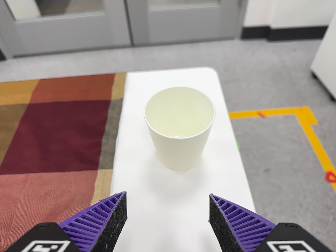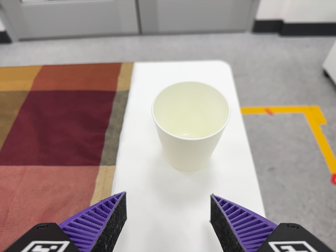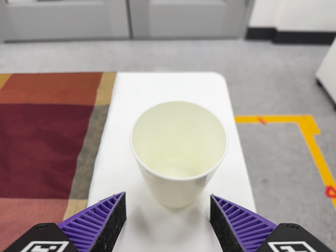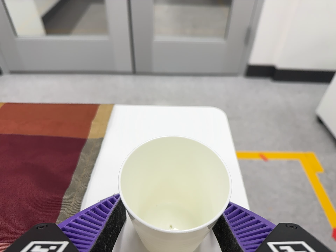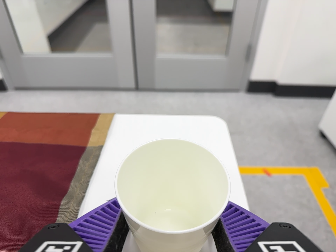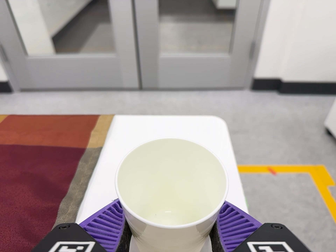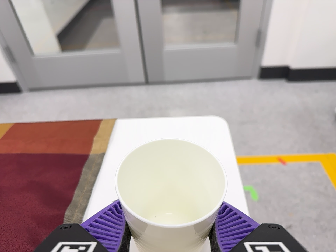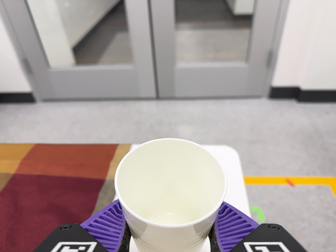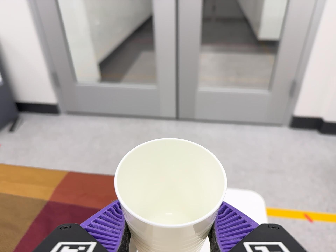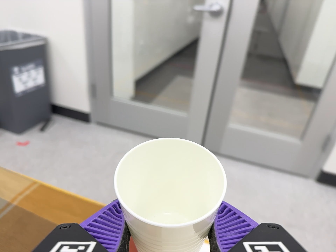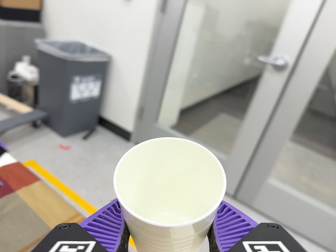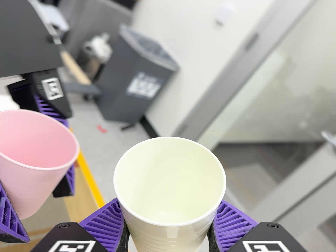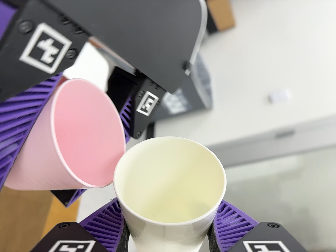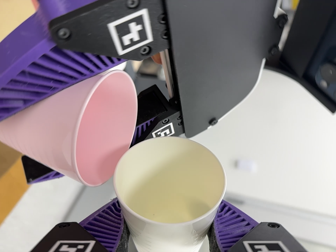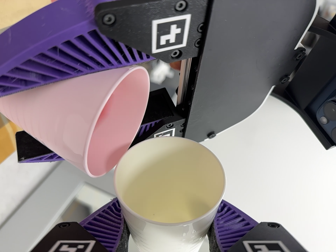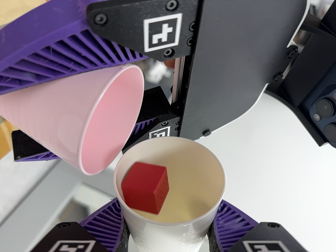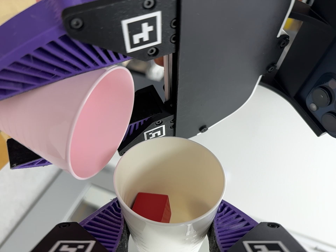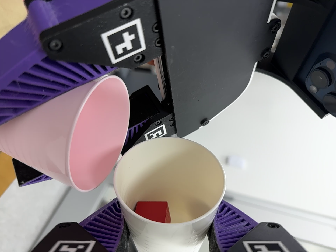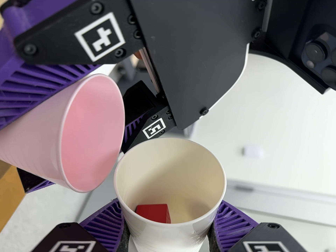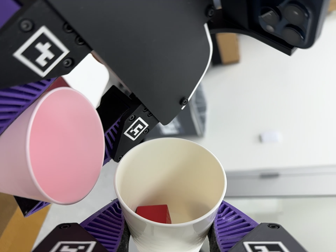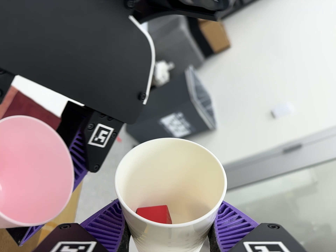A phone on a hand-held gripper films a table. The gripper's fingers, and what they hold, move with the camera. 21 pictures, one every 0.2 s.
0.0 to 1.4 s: The camera travels forward and toward the top of its view, about 10 cm, so what stands in front looms larger. Its aim tips toward the top of its view by about 10 degrees, and the scene shifts downward.
1.4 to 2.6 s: The camera swings to its left by about 15 degrees, and the scene slides to the right. It travels to its left and toward the top of its view, about 38 cm, so close, fixed things drift to the right. Its aim tips toward the top of its view by about 25 degrees, and the scene shifts downward. It rolls about its line of sight by about 120 degrees, and the scene rotates clockwise.
2.6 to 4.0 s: The camera travels to its right, about 9 cm. It rolls about its line of sight by about 35 degrees, and the scene rotates counterclockwise.
The film runs backward here.
